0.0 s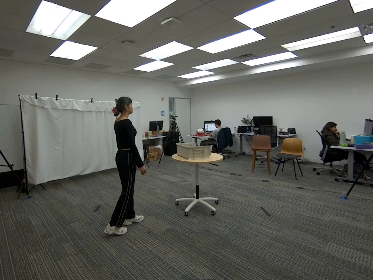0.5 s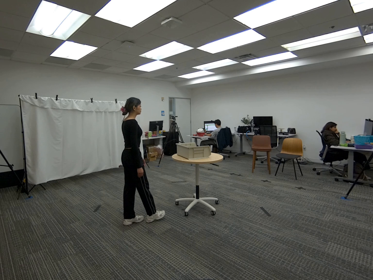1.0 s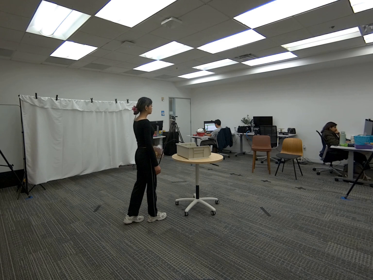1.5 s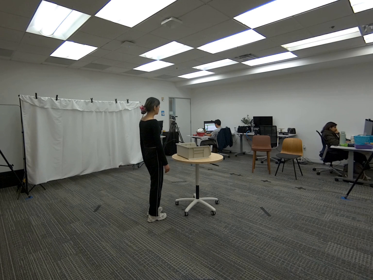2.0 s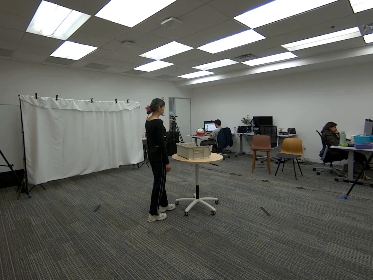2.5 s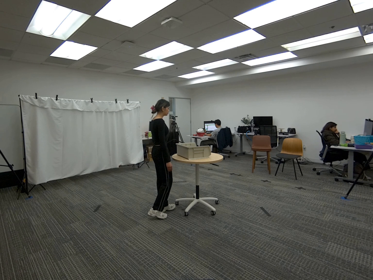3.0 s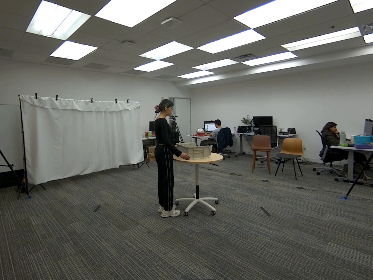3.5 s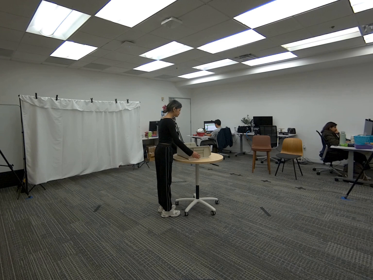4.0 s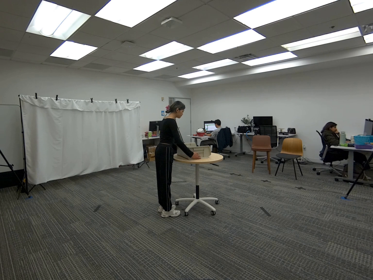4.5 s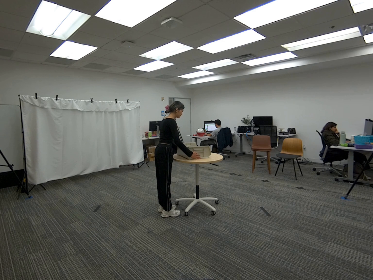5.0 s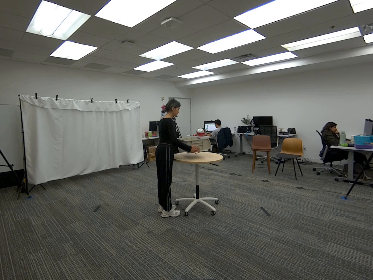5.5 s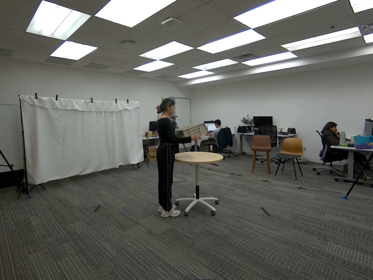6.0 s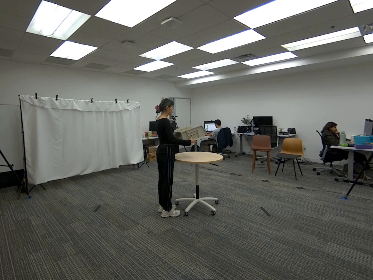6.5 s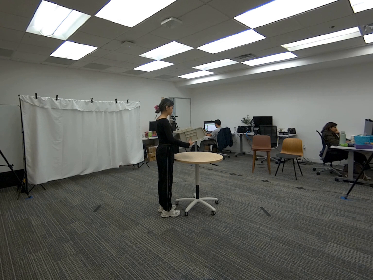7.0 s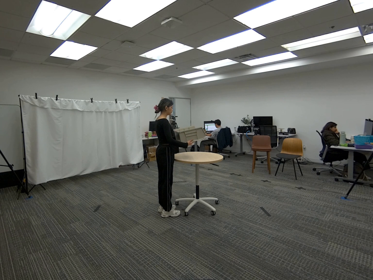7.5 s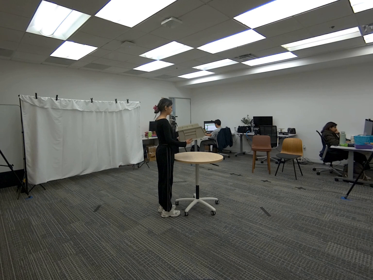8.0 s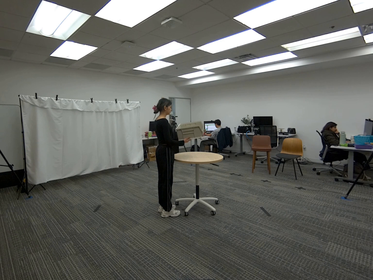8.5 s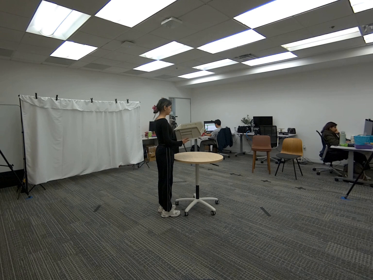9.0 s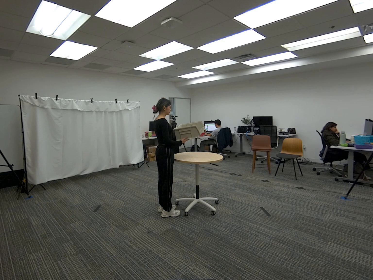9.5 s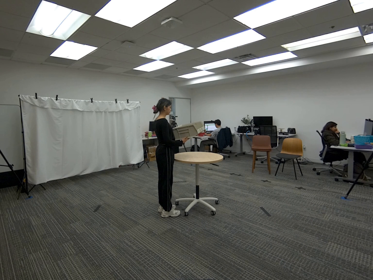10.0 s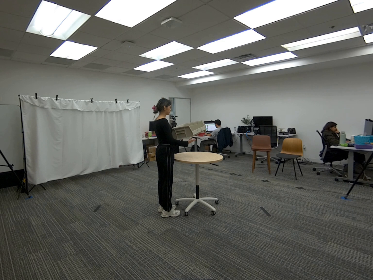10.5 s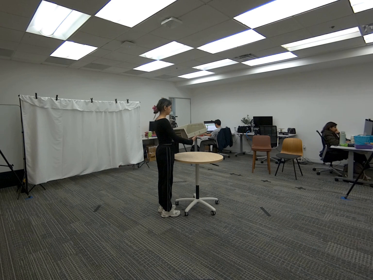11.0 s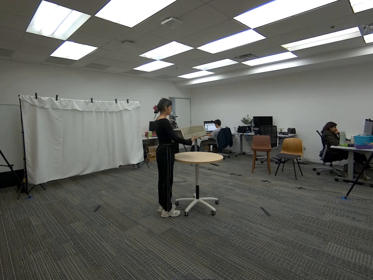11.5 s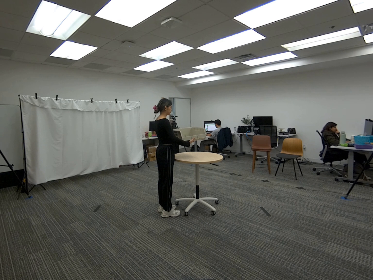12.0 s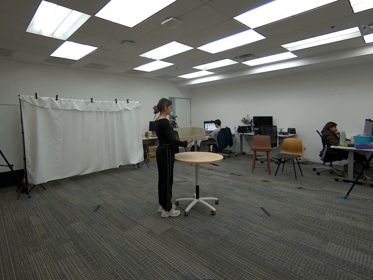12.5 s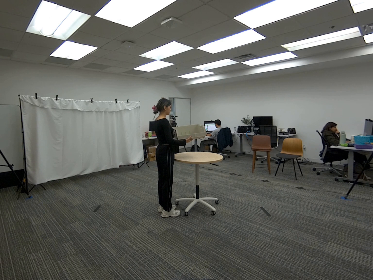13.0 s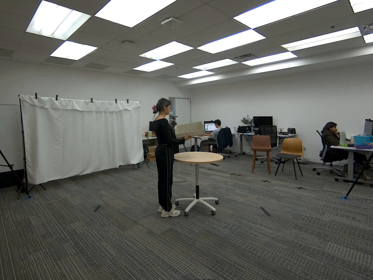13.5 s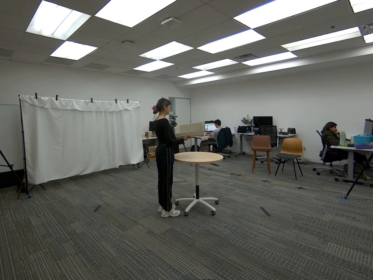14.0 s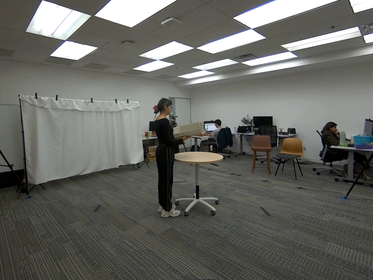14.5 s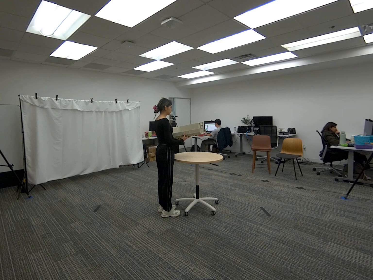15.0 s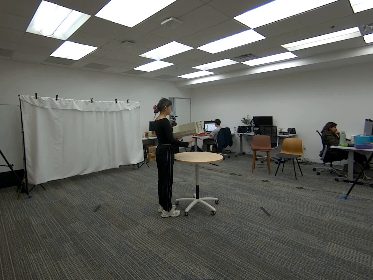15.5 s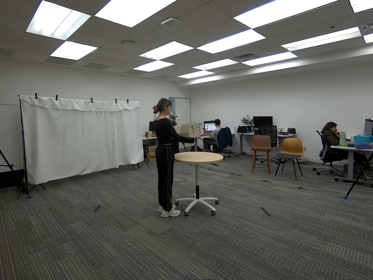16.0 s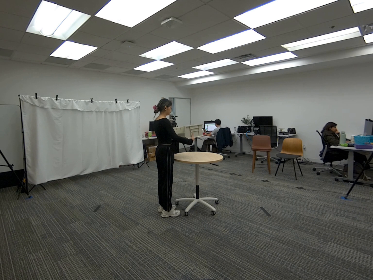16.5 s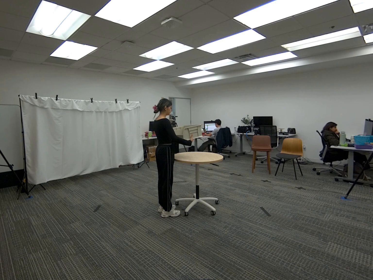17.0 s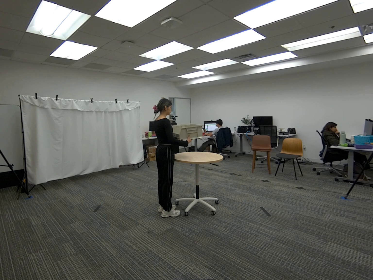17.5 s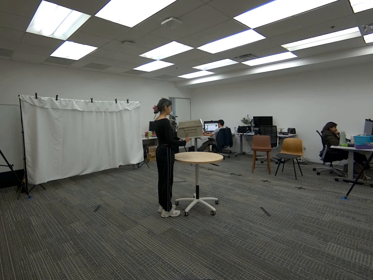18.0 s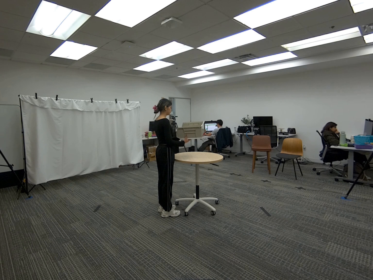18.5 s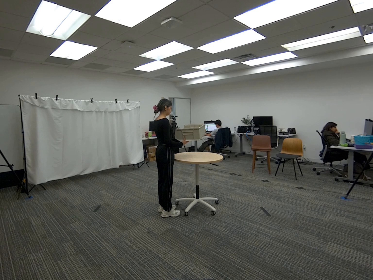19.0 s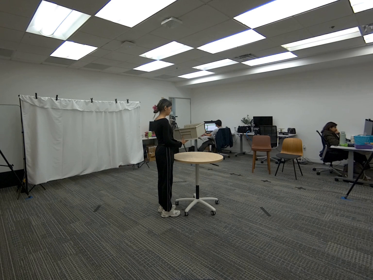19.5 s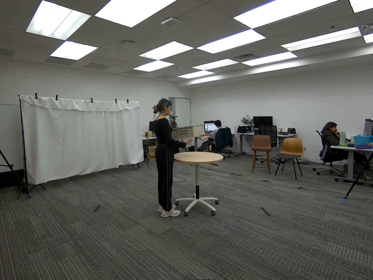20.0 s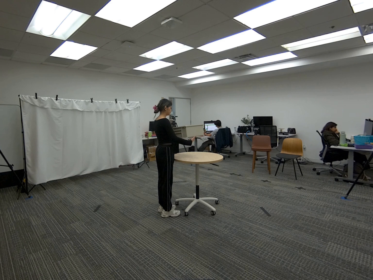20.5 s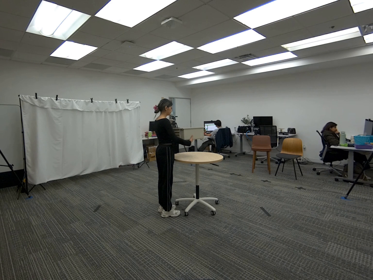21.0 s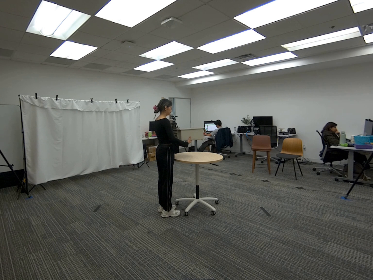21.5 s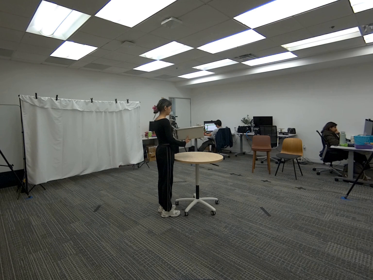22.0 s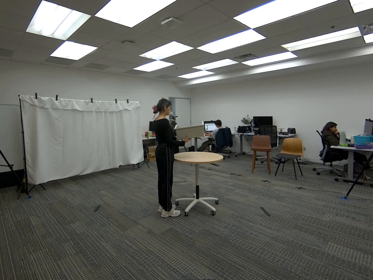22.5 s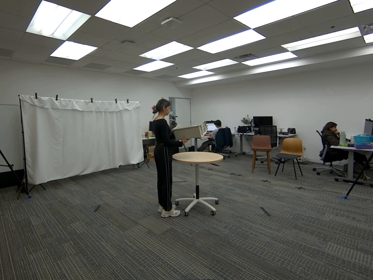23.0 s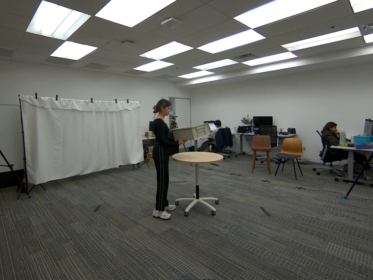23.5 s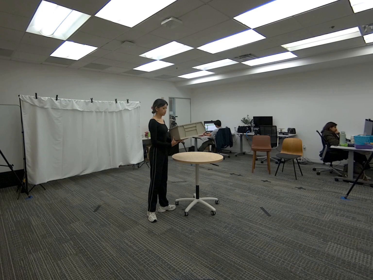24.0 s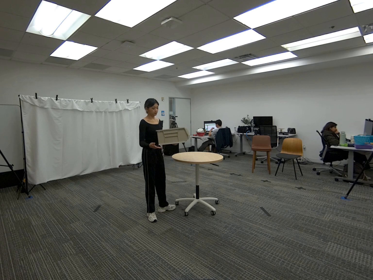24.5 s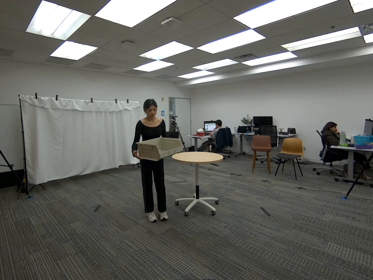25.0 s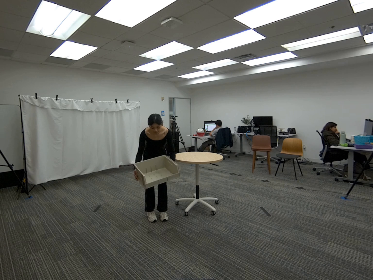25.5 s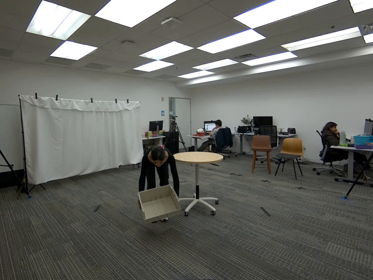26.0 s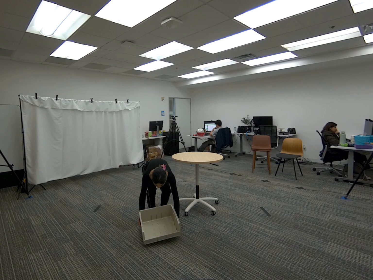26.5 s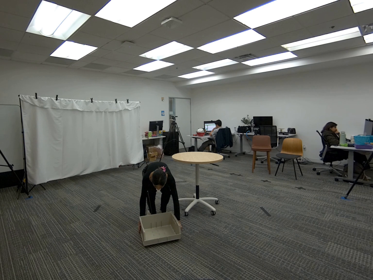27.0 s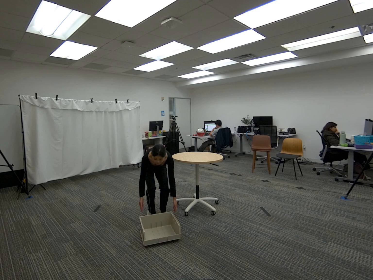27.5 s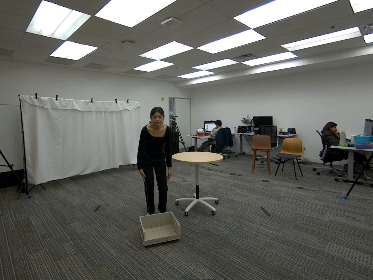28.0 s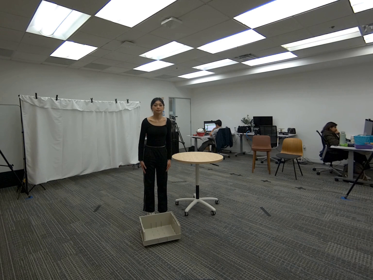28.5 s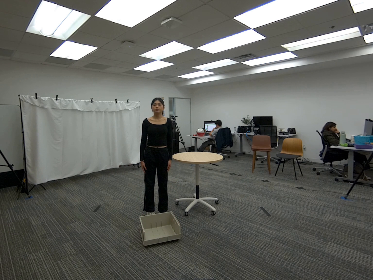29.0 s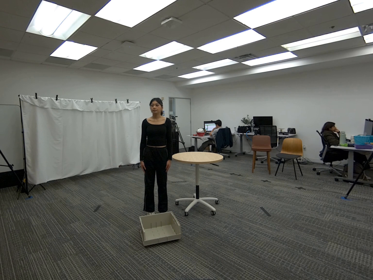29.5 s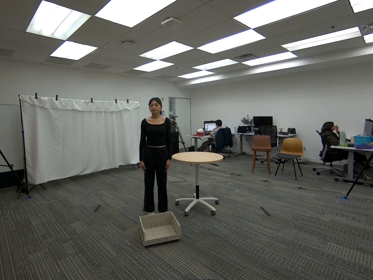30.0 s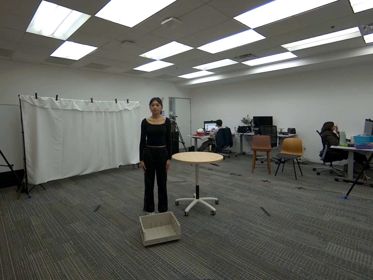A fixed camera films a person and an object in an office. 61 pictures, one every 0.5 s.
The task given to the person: Walk to the beige bin on the round table and pick it up with both hands. Carefully rotate the bin while keeping it level, pretending there are objects inside that could fall out. At the end of the sequence, place the bin on the ground.
